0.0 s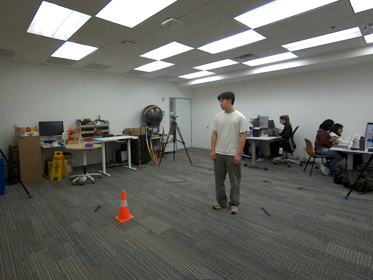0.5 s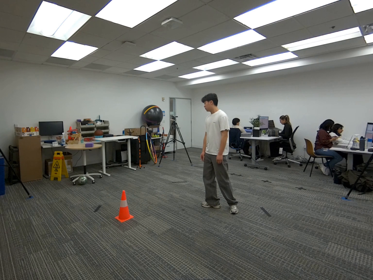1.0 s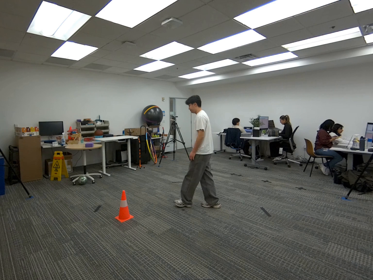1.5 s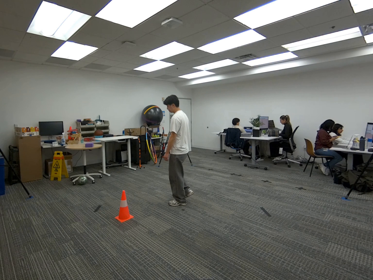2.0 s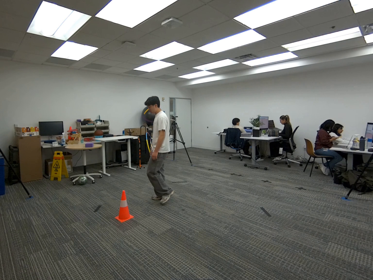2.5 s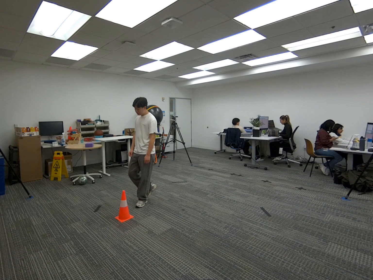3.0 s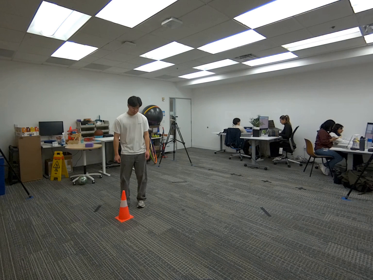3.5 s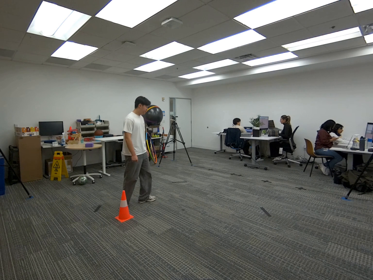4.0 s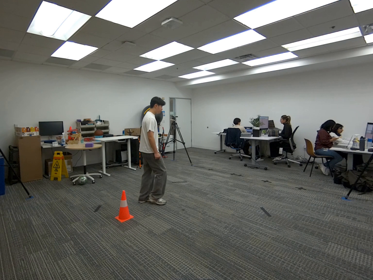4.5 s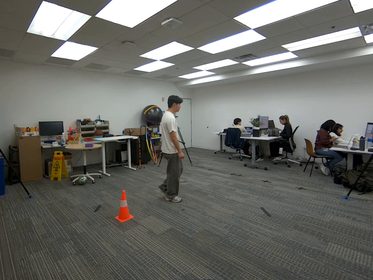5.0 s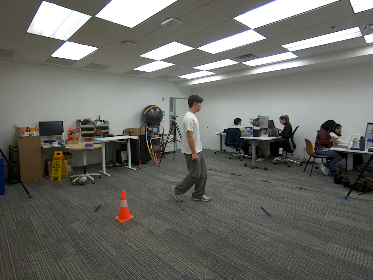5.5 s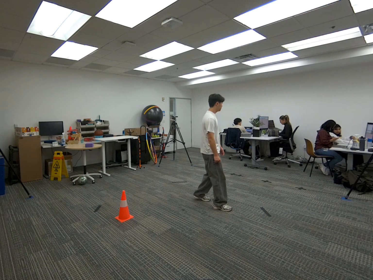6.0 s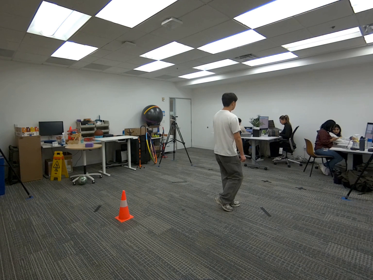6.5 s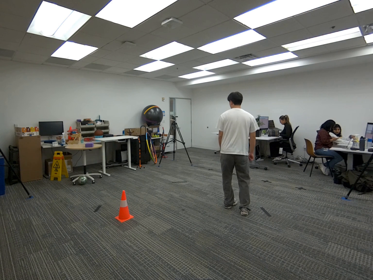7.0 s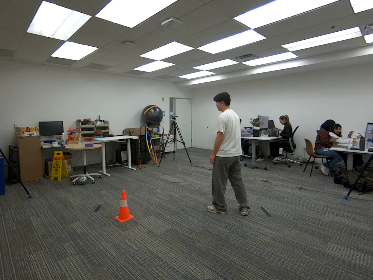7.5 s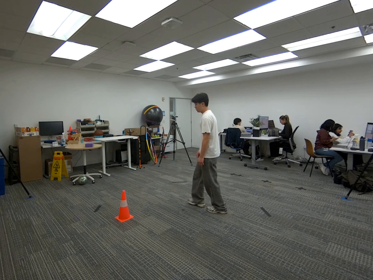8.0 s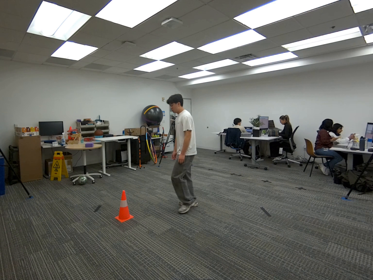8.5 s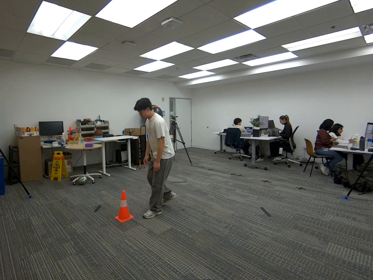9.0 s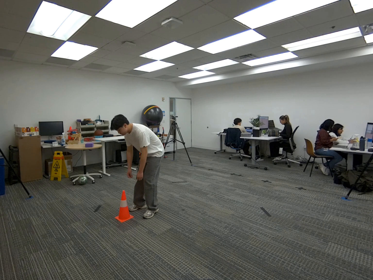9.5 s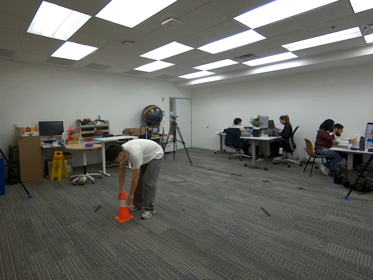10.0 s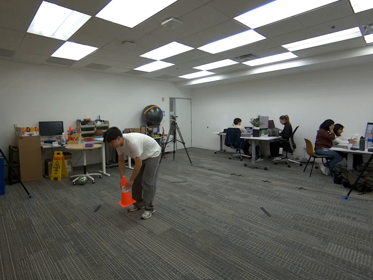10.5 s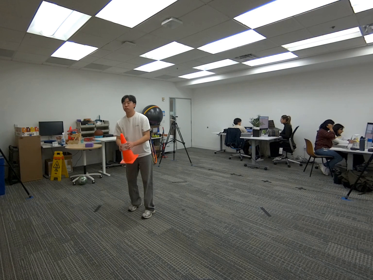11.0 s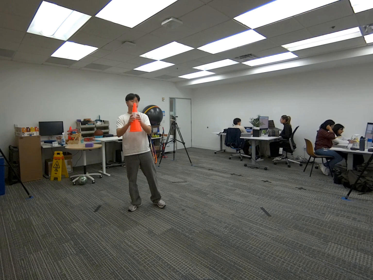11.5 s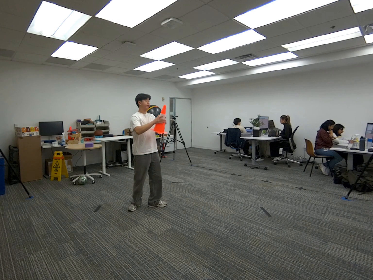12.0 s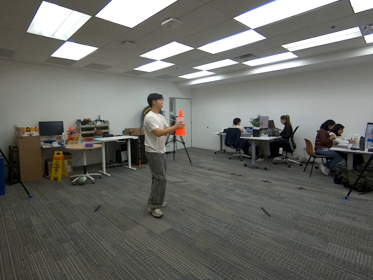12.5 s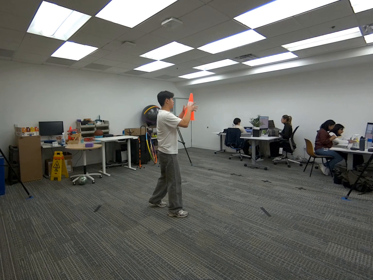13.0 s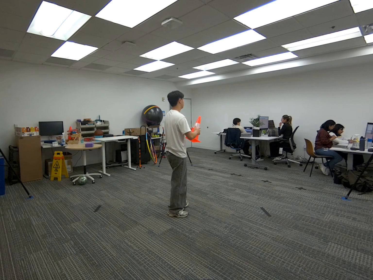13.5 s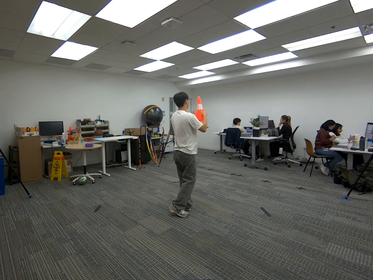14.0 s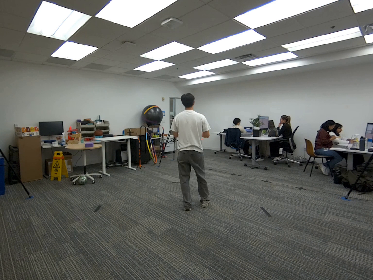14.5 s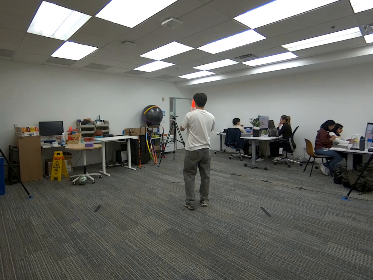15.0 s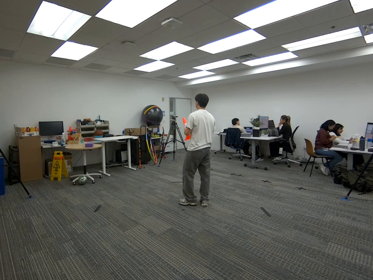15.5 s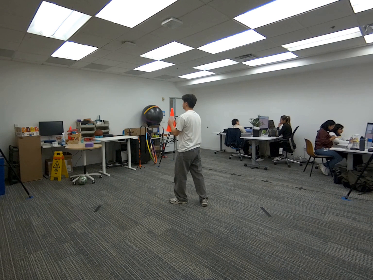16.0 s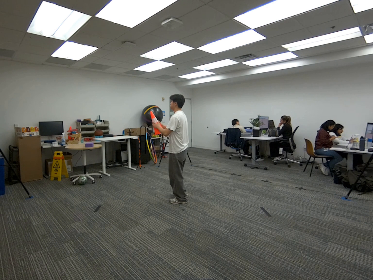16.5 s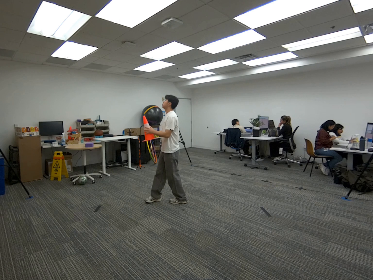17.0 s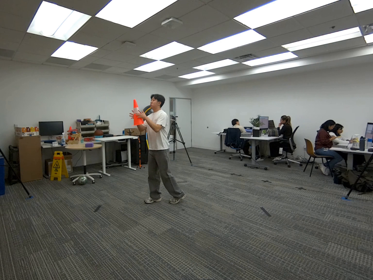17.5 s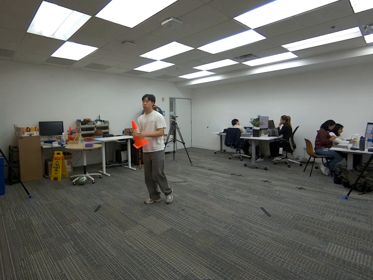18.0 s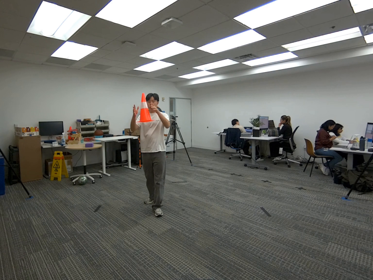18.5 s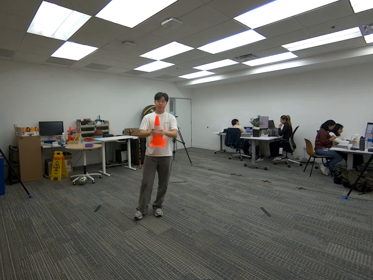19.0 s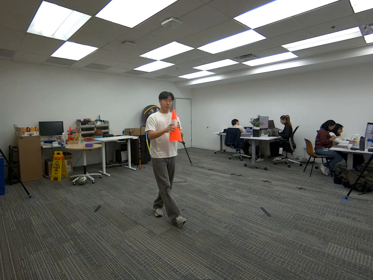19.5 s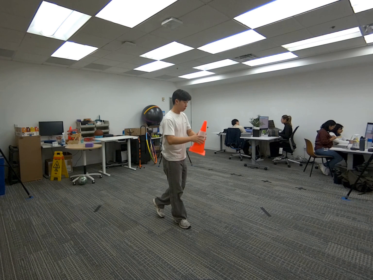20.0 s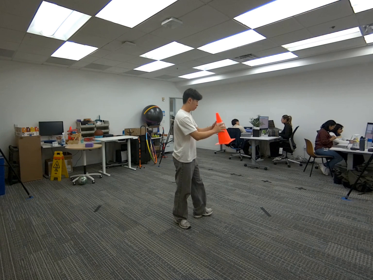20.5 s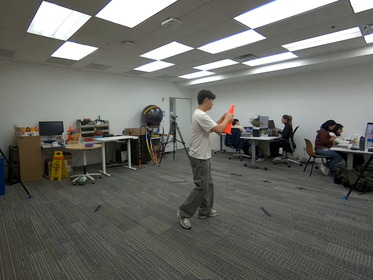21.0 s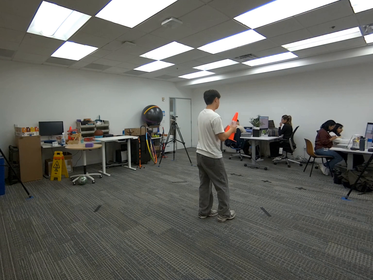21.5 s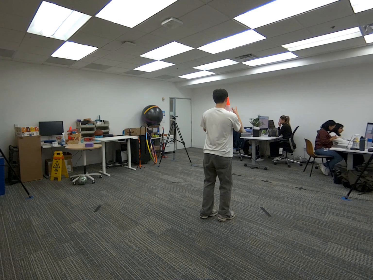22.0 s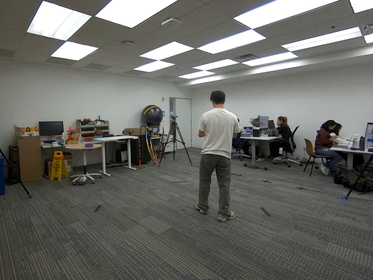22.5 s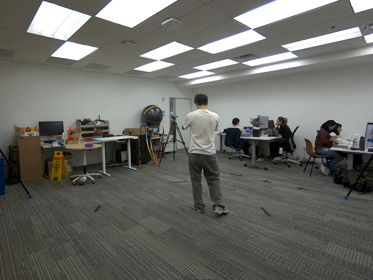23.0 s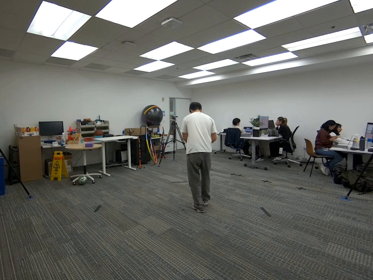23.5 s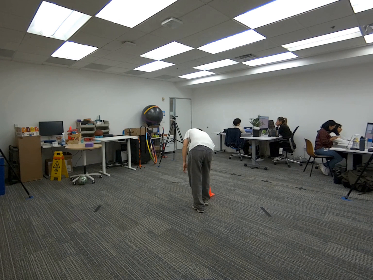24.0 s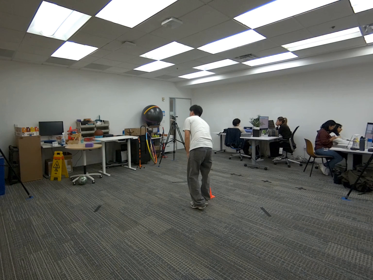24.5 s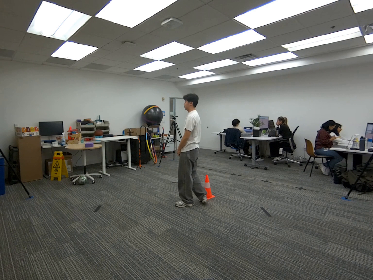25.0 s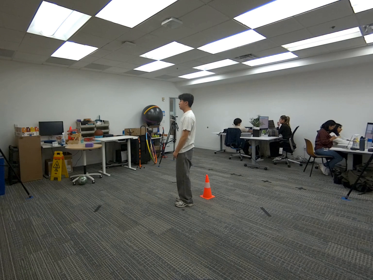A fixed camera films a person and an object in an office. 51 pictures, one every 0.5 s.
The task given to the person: Walk over to the traffic cone on the ground, pick it up with both hands and toss up the cone and proceed to catch it. Continue the toss and catch action. Place the cone back on the ground when finish.
